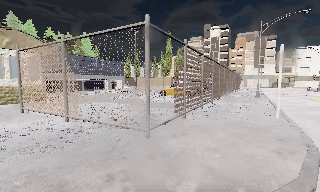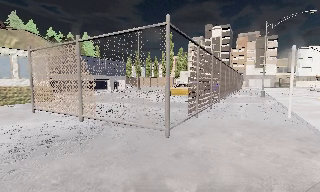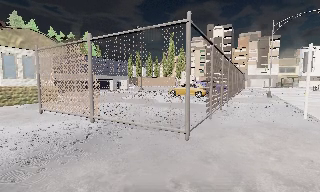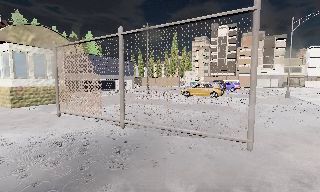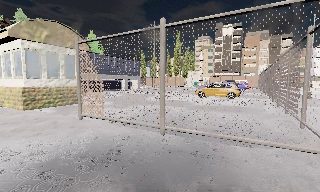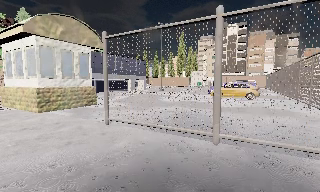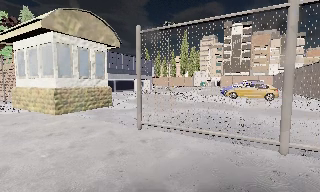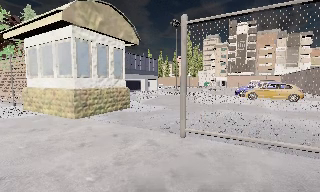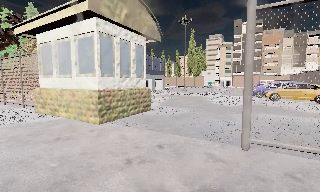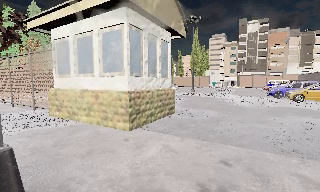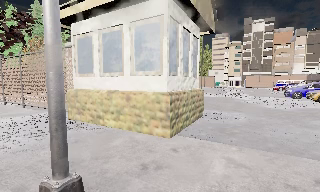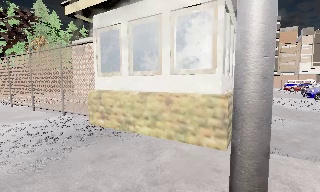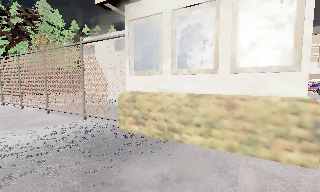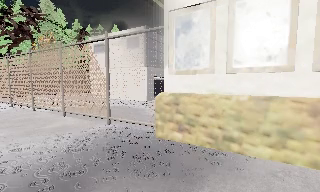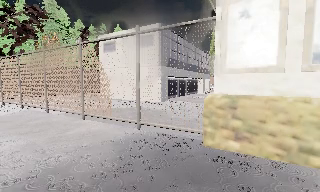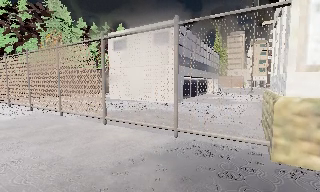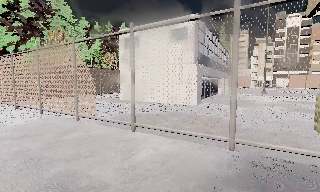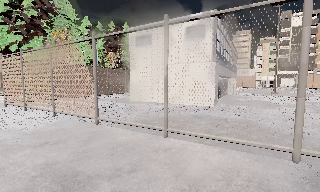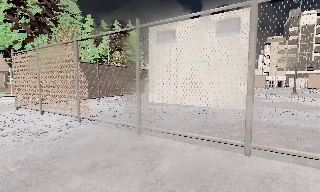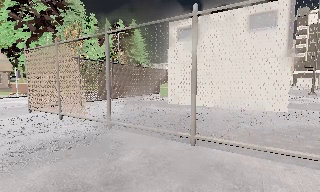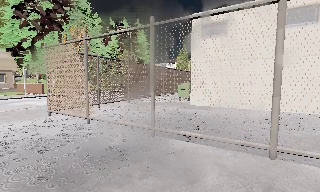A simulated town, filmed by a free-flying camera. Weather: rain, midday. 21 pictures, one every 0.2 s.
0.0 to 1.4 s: The camera travels to its left and forward, about 8 m, so close, fixed things drift to the right. It gains speed.
1.4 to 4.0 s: The camera travels to its left and forward, about 19 m, so close, fixed things drift to the right.
The film runs forward here.
